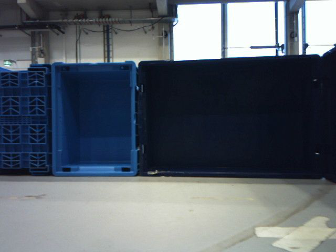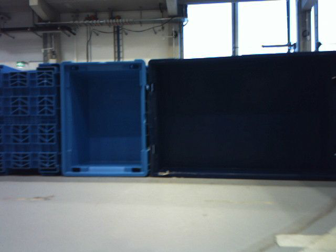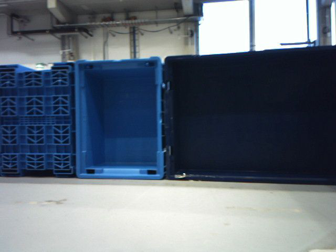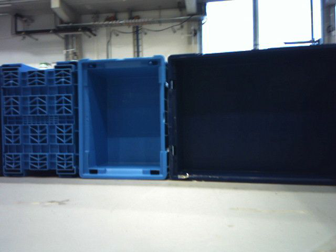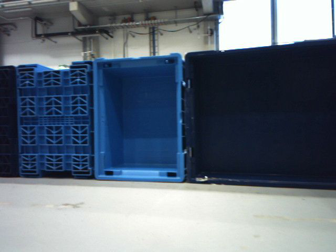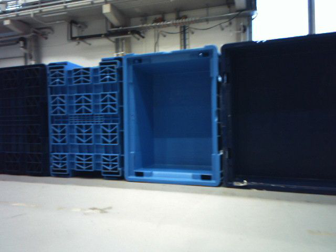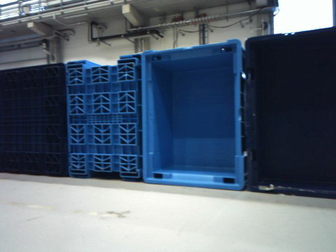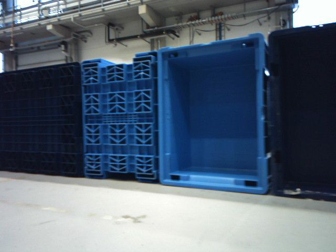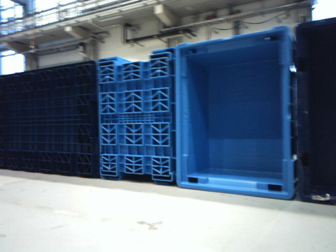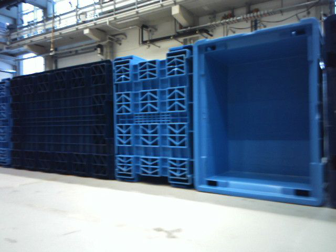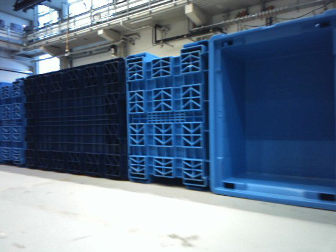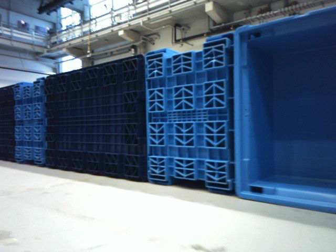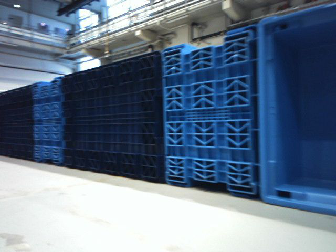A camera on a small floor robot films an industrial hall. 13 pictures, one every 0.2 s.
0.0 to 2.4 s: The camera swings to its left by about 35 degrees, and the scene slides to the right. It travels forward, about 0.4 m.
The film runs forward here.
